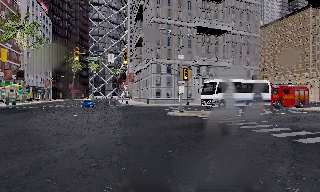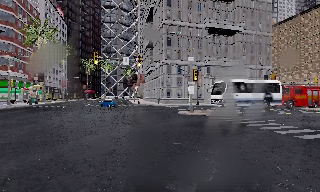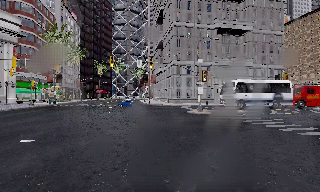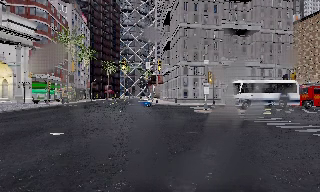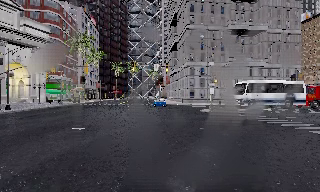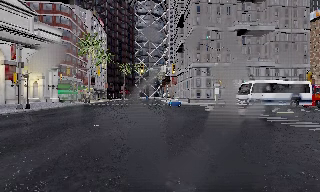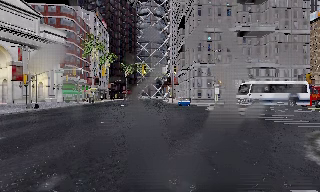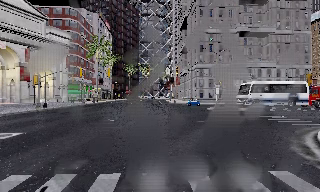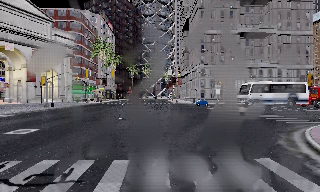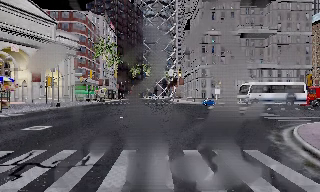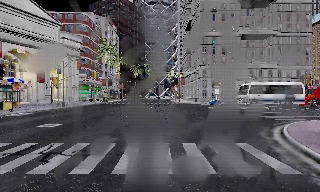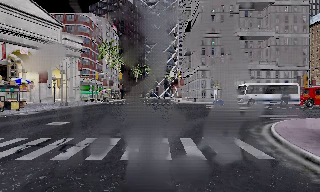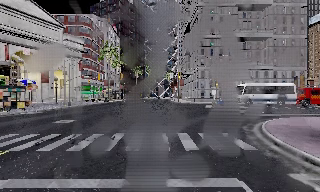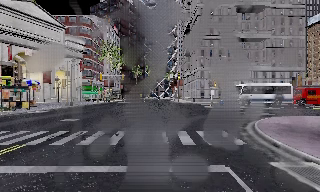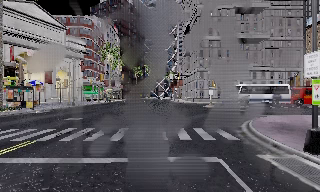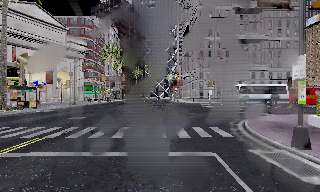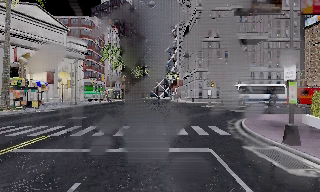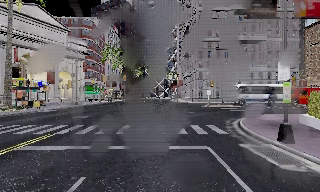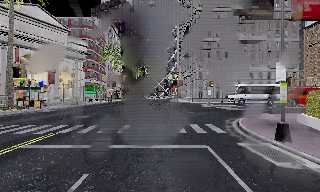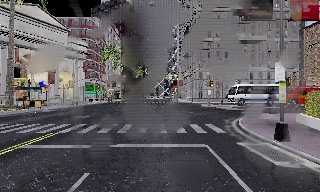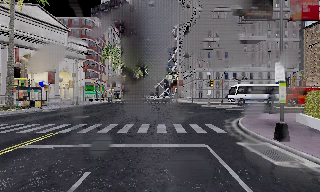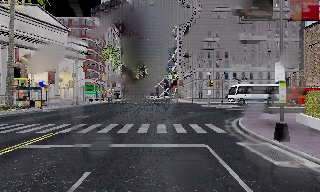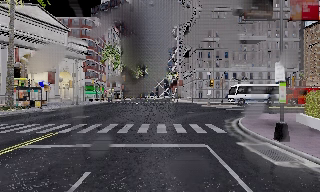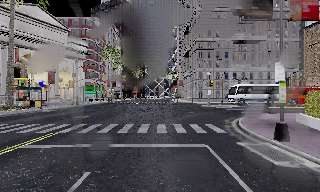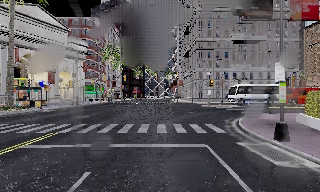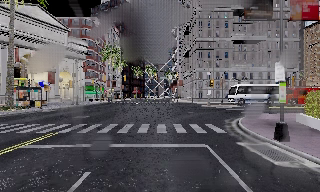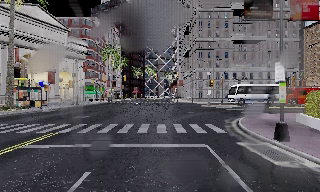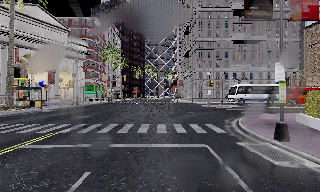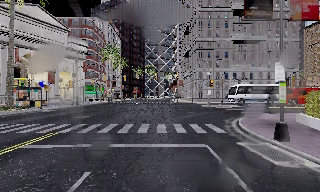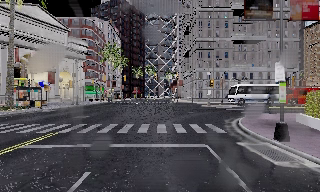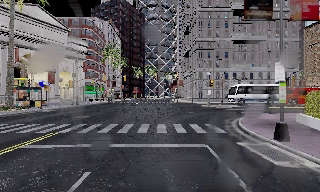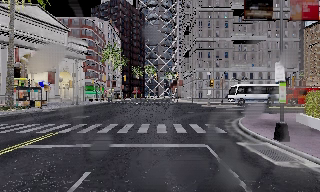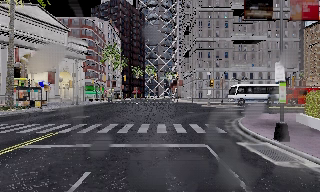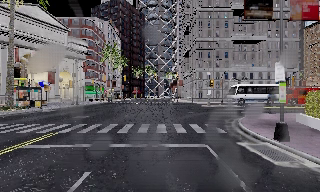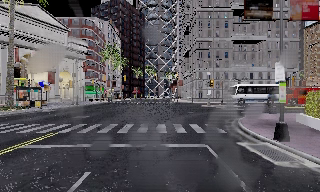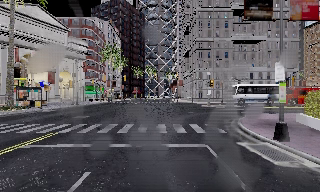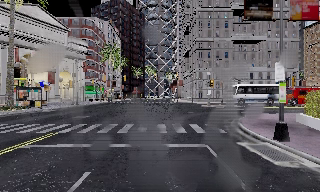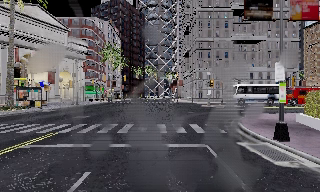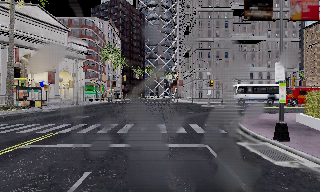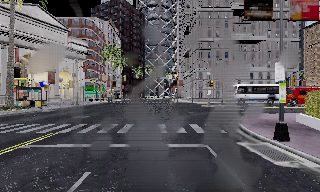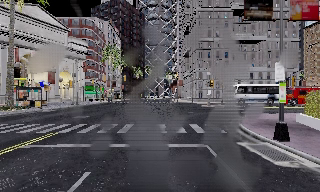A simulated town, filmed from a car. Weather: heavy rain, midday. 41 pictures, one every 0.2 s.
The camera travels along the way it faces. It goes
backward.
0.0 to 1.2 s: The camera pans to its left, which is counterclockwise from overhead, by about 15 degrees. It travels backward, about 6 m, so what stands in front gets smaller.
1.2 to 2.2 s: The camera travels backward, about 4 m, so what stands in front gets smaller.
2.2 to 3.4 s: The camera travels backward, about 3 m, so what stands in front gets smaller. It loses speed.
3.4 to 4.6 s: The camera shifts only a little, or ends up much as it began.
4.6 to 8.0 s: The camera keeps its place and its aim.
The film runs backward here.
